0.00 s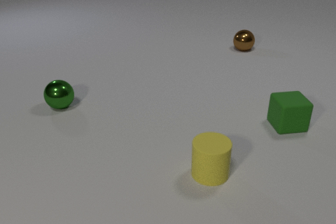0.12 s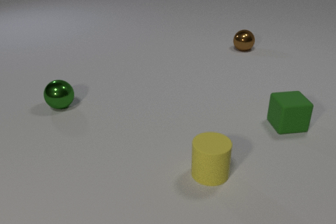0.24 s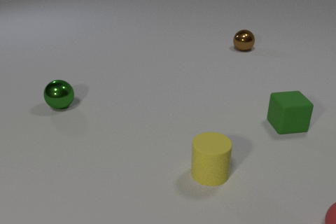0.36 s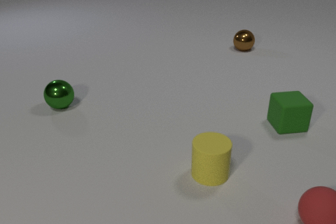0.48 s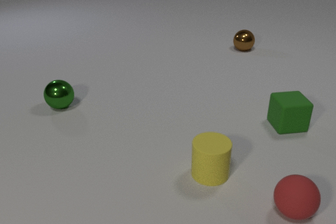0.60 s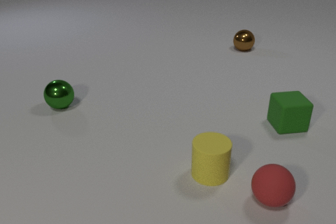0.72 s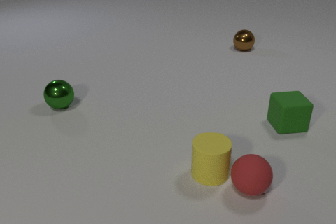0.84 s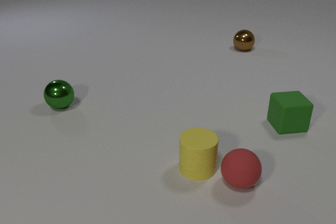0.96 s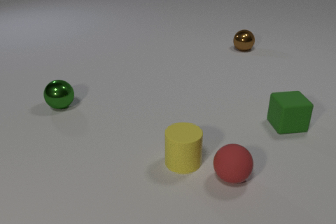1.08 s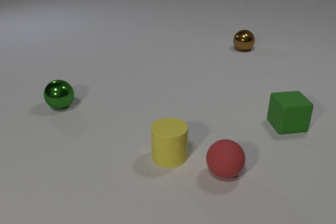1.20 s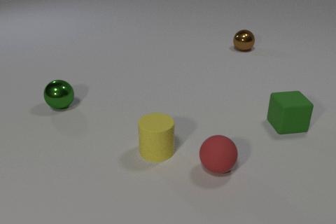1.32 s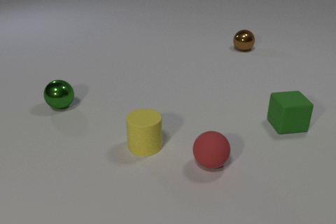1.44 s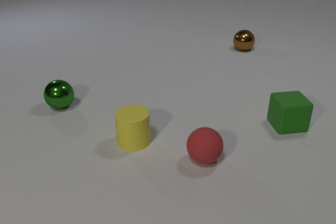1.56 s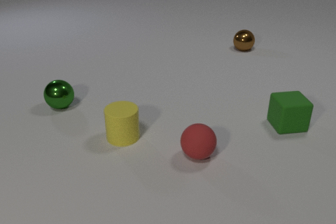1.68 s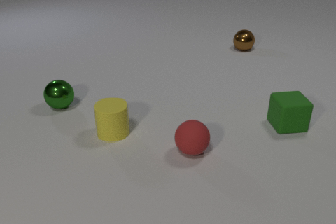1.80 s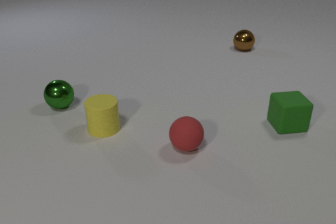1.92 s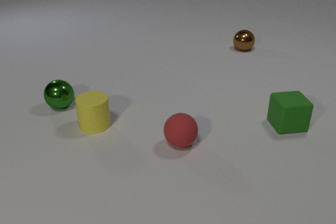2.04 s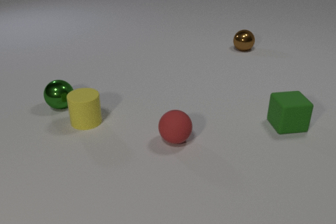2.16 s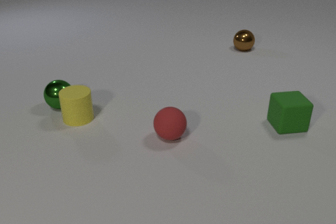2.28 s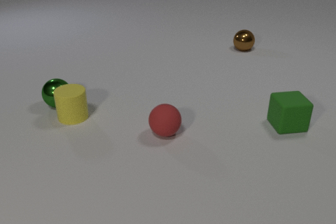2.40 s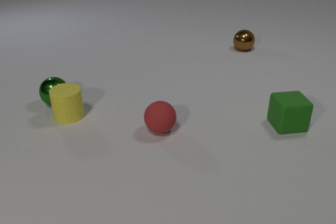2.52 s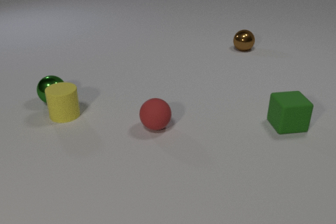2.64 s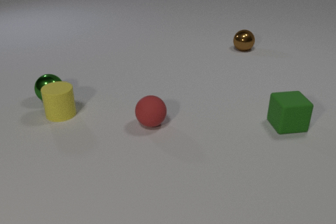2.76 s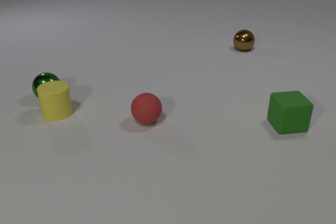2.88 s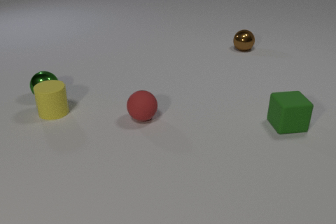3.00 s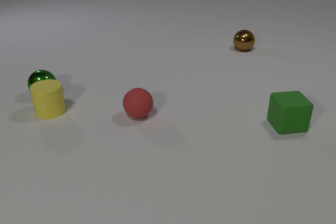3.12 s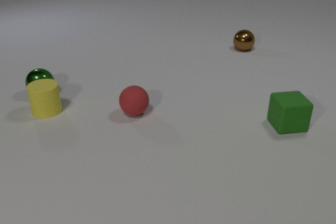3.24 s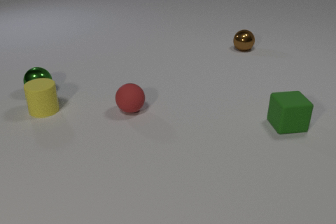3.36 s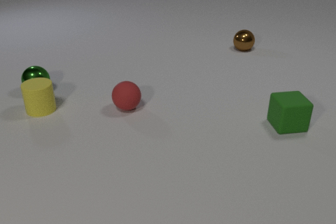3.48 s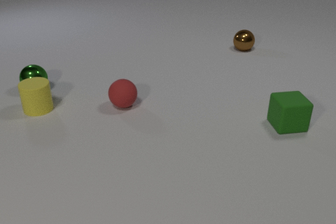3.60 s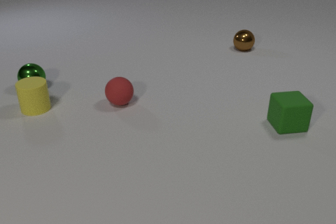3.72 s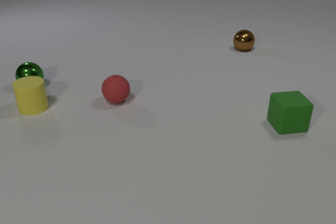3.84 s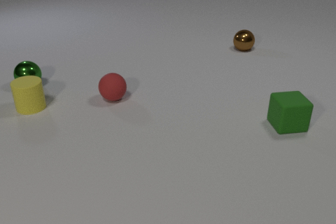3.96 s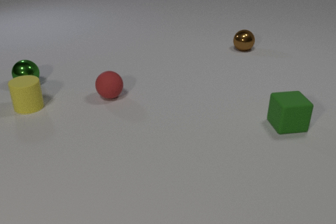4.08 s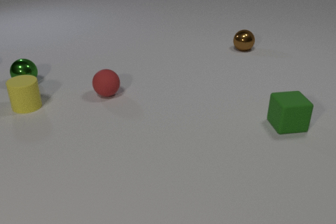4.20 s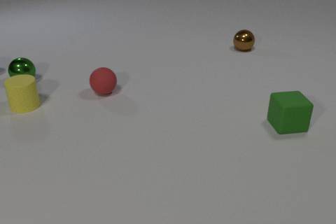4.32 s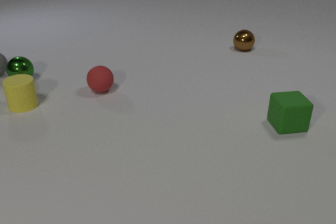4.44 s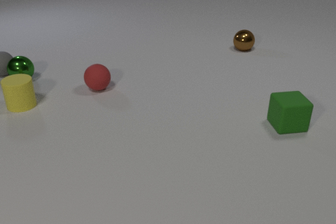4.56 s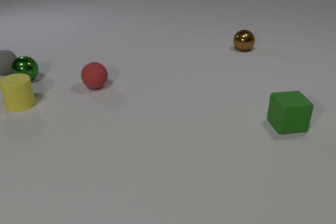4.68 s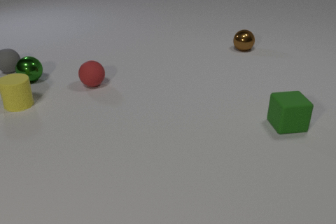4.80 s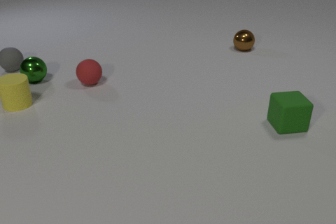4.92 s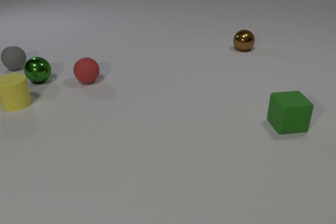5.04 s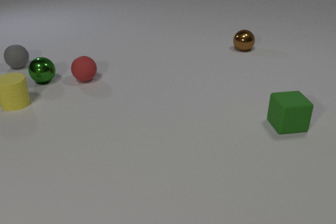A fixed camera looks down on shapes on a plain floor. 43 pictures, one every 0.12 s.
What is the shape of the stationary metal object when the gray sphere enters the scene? sphere.
What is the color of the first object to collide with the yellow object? red.
Are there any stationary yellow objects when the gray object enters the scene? no.
0.00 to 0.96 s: The red rubber sphere comes in at the right edge, rolls to the left and away from the camera. The yellow rubber cylinder slides to the left and away from the camera. The red rubber sphere and the yellow rubber cylinder collide.
0.96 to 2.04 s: The red rubber sphere rolls to the left and away from the camera. The yellow rubber cylinder slides to the left and away from the camera.
2.04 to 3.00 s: The red rubber sphere rolls away from the camera and to the left. The yellow rubber cylinder slides to the left and away from the camera. The green metal sphere rolls away from the camera and to the left. The yellow rubber cylinder and the green metal sphere collide.
3.00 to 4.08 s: The red rubber sphere rolls away from the camera and to the left. The yellow rubber cylinder slides to the left and away from the camera. The green metal sphere rolls away from the camera and to the left.
4.08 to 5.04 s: The red rubber sphere rolls away from the camera and to the left. The yellow rubber cylinder slides to the left and away from the camera. The green metal sphere rolls to the right. The gray rubber sphere comes in at the left edge, rolls to the right. The green metal sphere and the gray rubber sphere collide.
